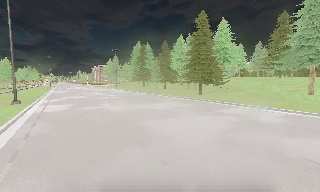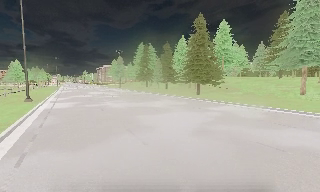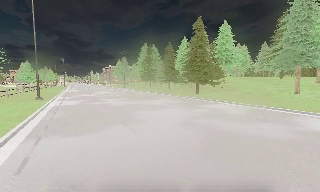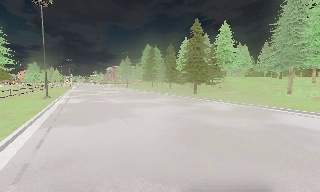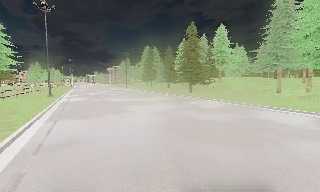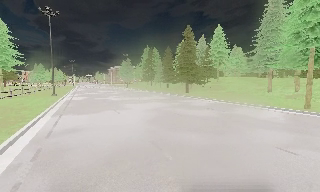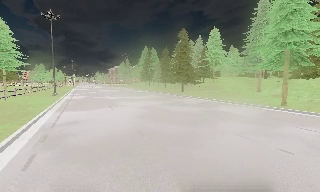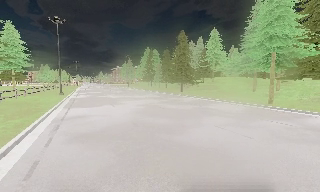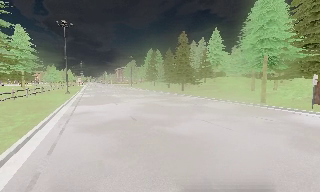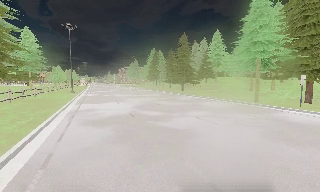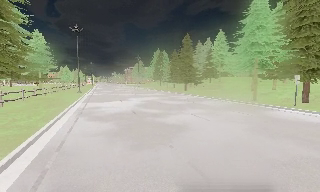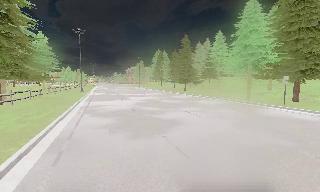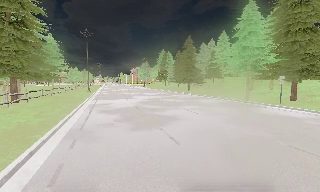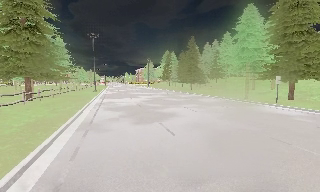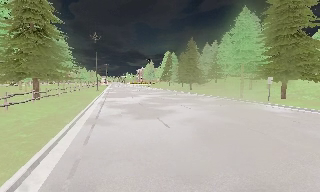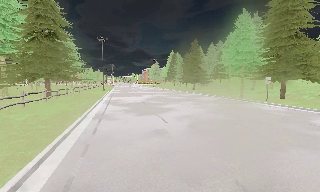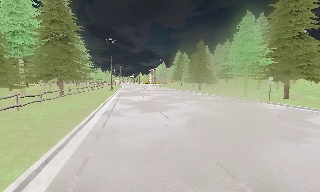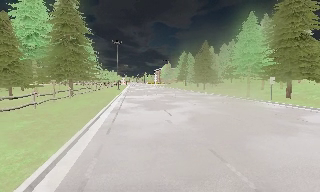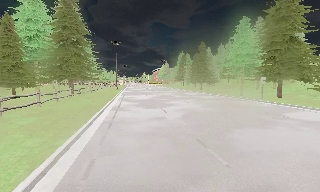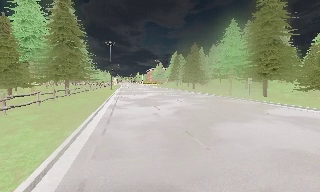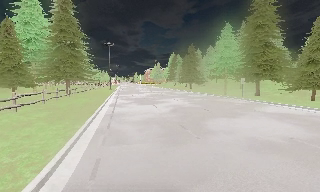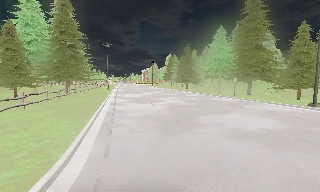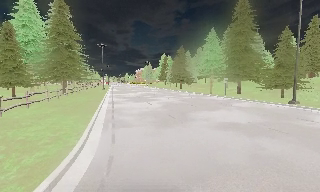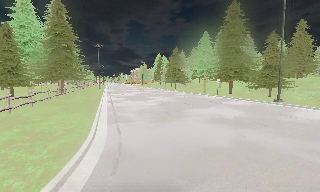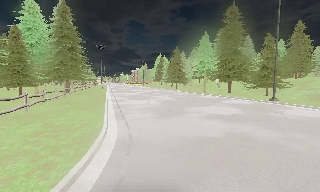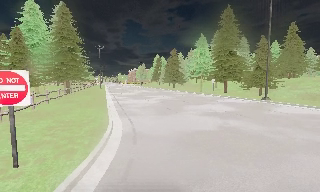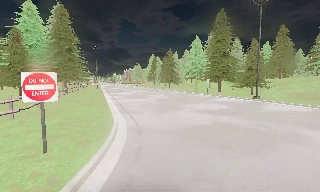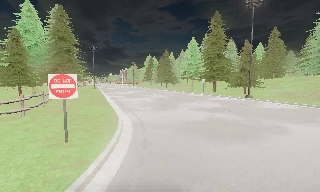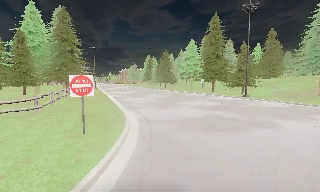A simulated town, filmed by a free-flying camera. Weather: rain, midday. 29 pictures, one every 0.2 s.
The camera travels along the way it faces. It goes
backward.
0.0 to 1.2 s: The camera travels backward and to its right, about 9 m, so what stands in front gets smaller.
1.2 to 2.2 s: The camera travels backward, about 6 m, so what stands in front gets smaller.
2.2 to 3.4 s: The camera pans to its left, which is counterclockwise from overhead, by about 10 degrees. It travels backward, about 6 m, so what stands in front gets smaller.
3.4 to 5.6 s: The camera pans to its right, which is clockwise from overhead, by about 15 degrees. It travels backward, about 11 m, so what stands in front gets smaller.
The film runs backward here.
